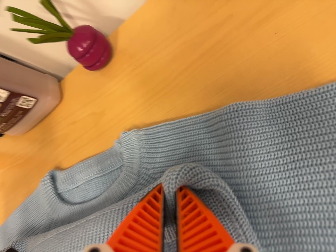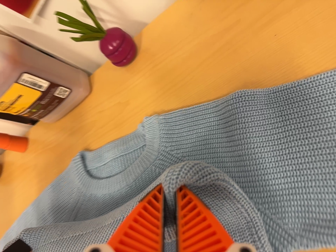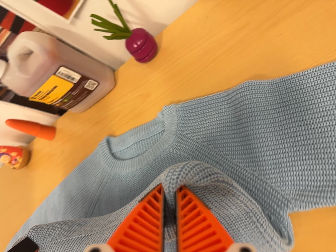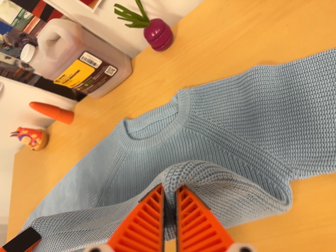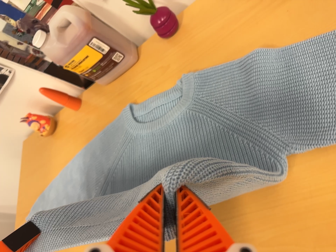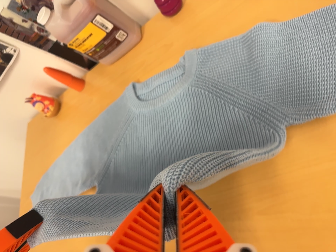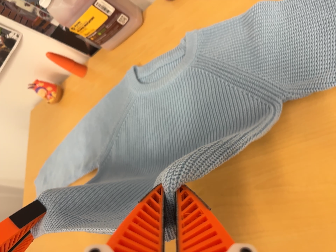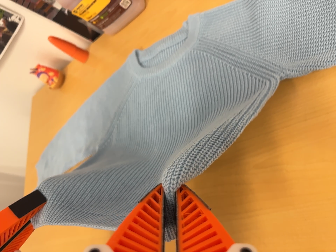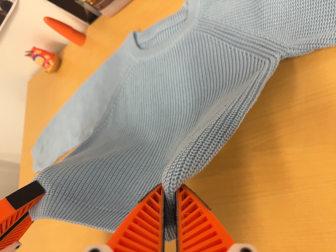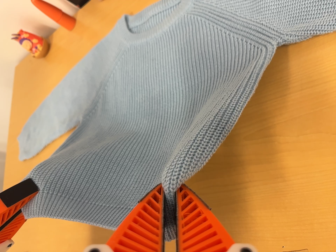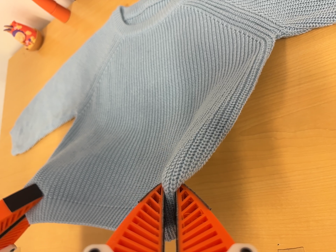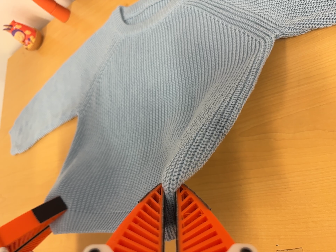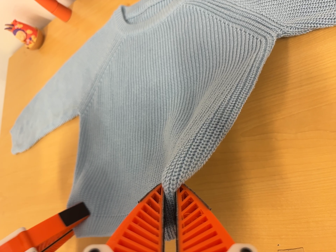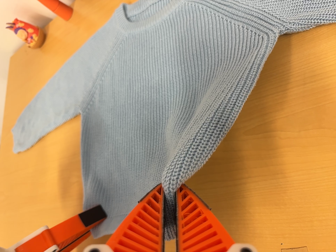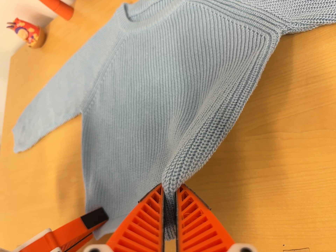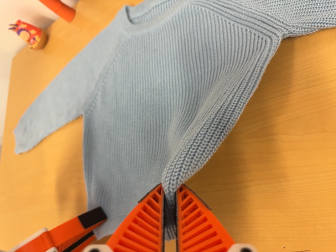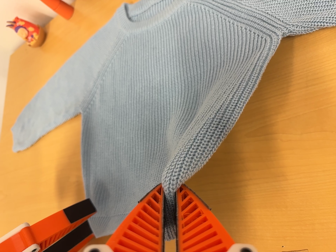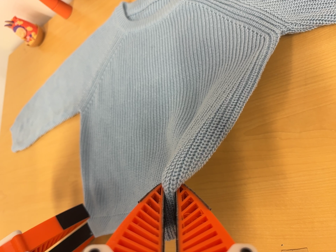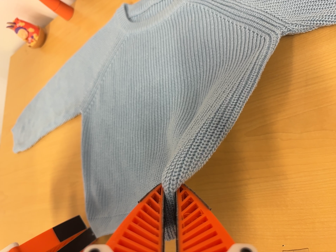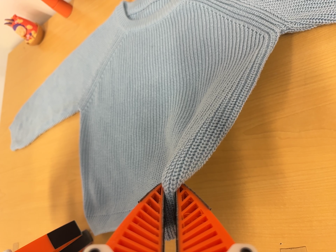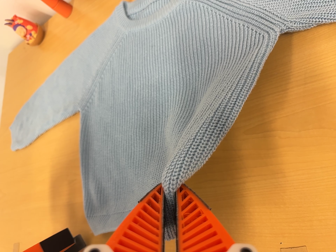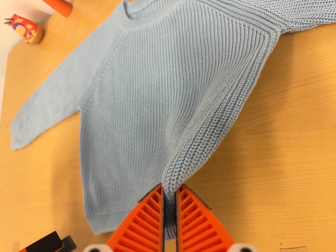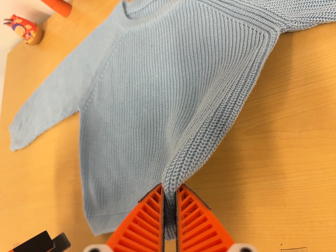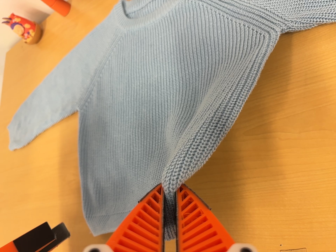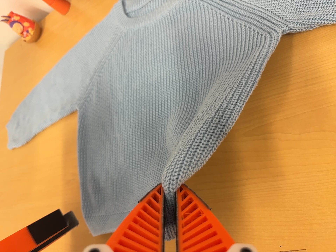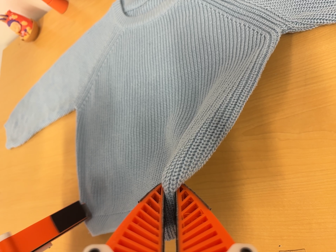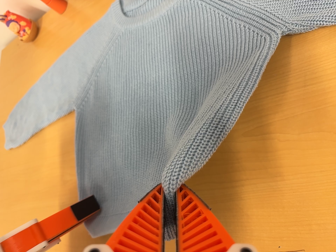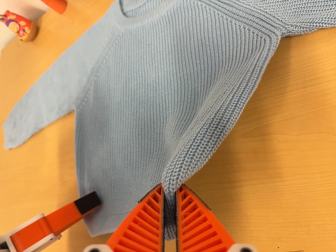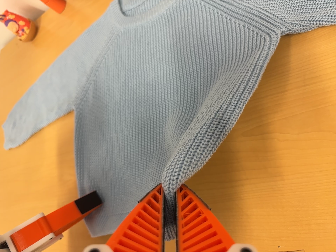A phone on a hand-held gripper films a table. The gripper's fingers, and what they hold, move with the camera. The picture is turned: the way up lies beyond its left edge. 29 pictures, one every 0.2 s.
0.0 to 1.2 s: The camera travels backward and toward the bottom of its view, about 24 cm, so what stands in front gets smaller.
1.2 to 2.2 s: The camera travels toward the bottom of its view, about 5 cm, so close, fixed things drift upward.
2.2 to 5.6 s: The camera shifts only a little, or ends up much as it began.
The film runs backward here.
